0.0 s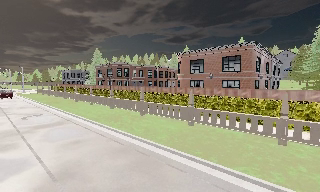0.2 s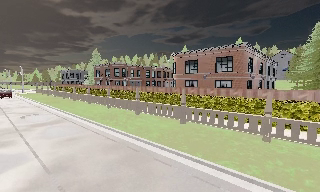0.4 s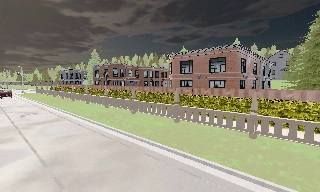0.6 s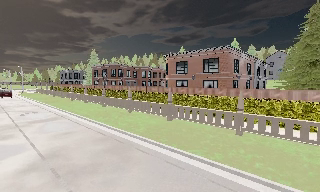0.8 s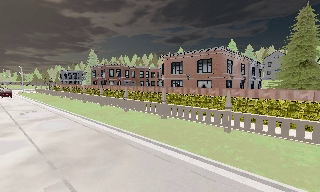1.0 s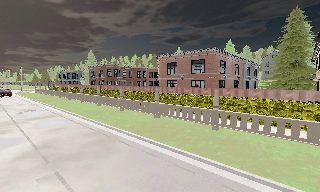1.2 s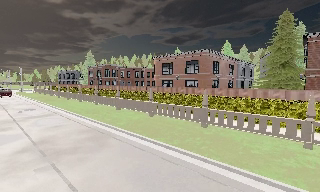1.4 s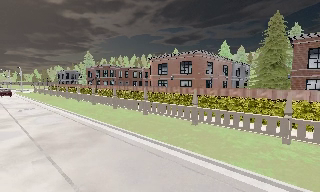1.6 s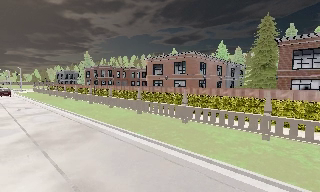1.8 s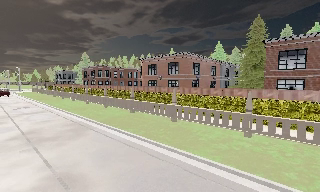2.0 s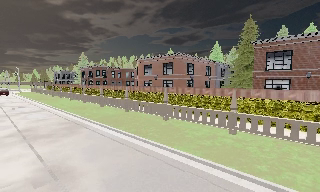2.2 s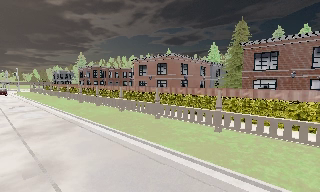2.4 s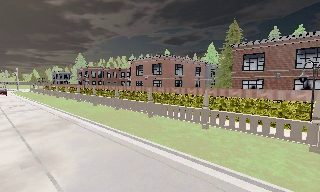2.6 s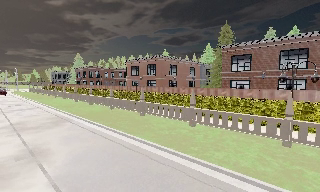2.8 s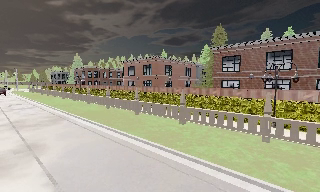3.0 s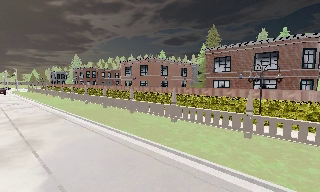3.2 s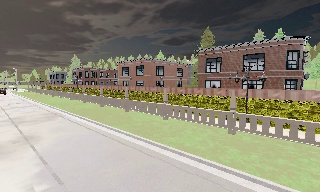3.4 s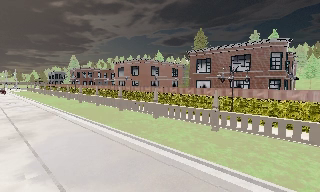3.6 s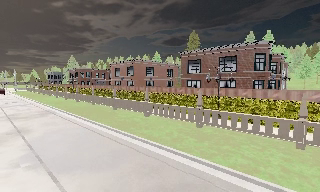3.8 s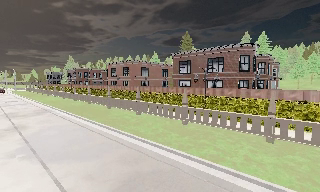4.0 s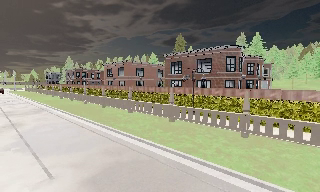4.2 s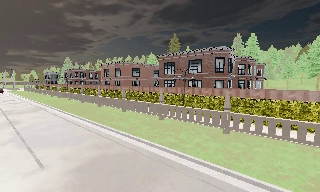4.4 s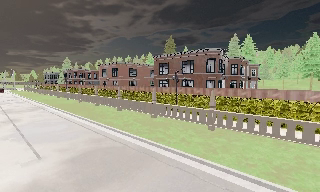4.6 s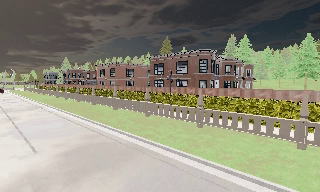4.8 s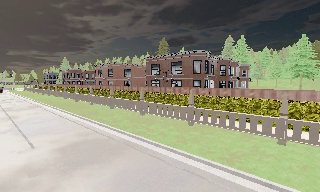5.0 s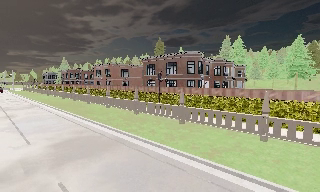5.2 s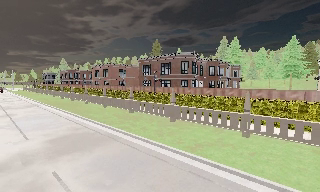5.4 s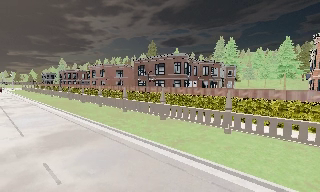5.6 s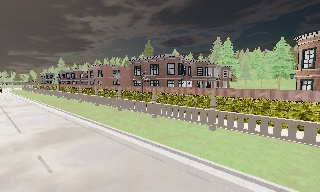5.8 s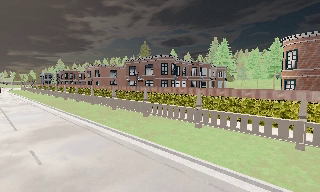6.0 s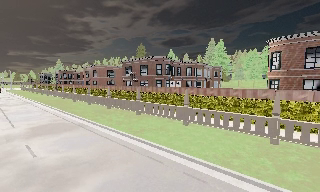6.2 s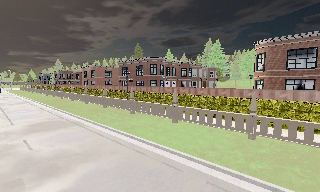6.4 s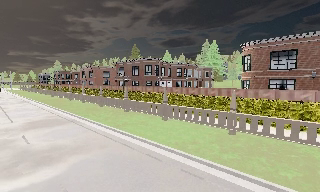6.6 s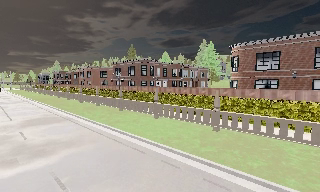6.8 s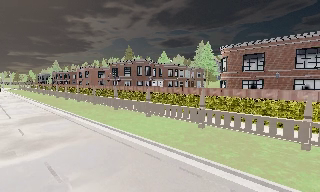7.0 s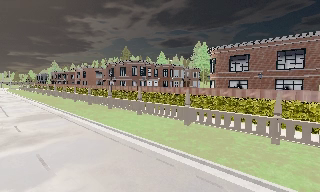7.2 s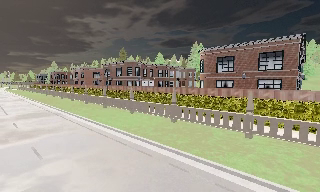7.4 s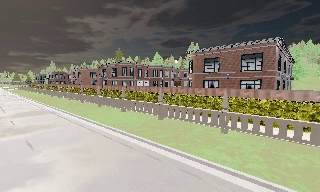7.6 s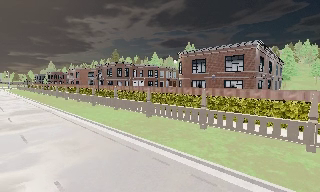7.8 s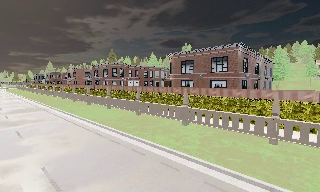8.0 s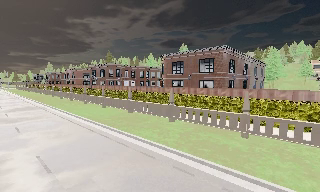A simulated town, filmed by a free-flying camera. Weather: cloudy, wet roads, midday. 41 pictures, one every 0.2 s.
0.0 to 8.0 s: The camera travels to its right and backward, about 40 m, so close, fixed things drift to the left.
The film runs backward here.
